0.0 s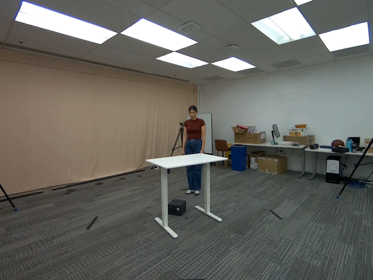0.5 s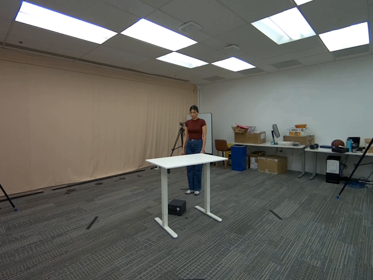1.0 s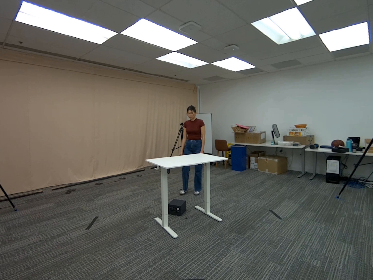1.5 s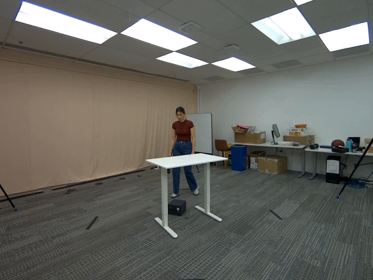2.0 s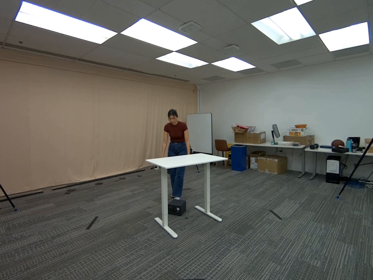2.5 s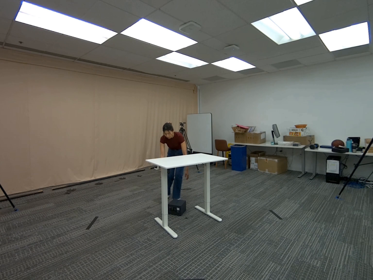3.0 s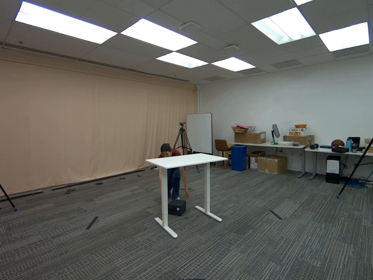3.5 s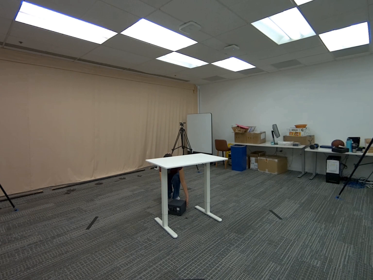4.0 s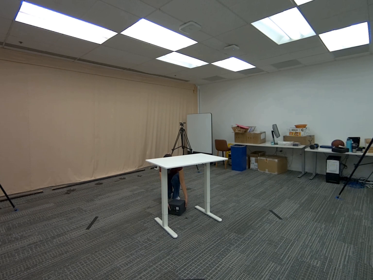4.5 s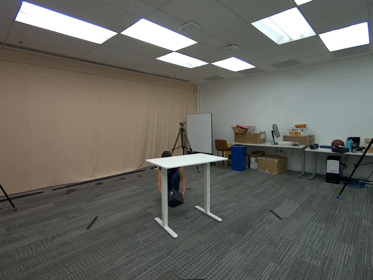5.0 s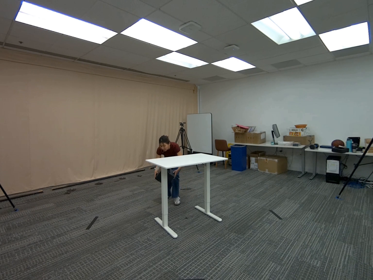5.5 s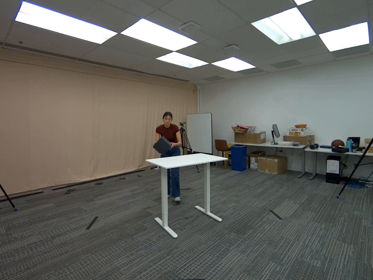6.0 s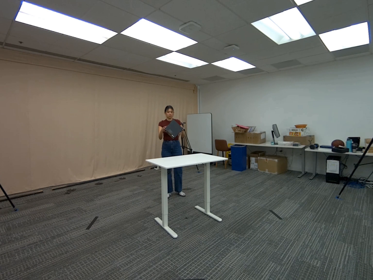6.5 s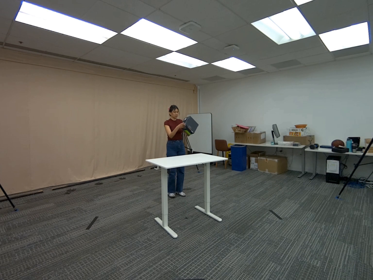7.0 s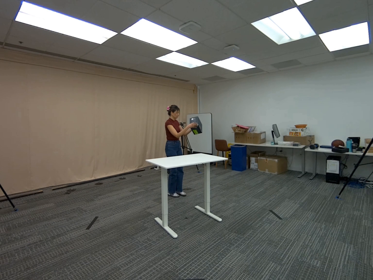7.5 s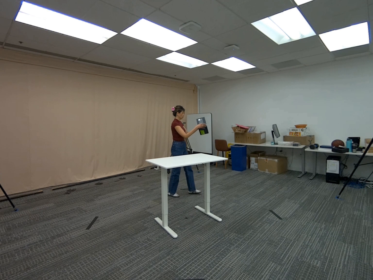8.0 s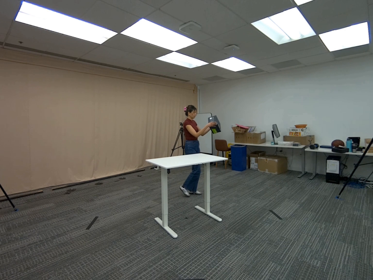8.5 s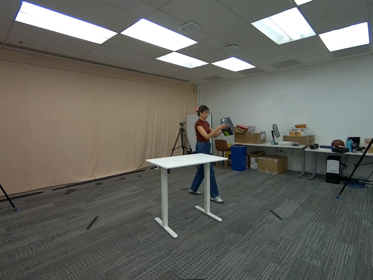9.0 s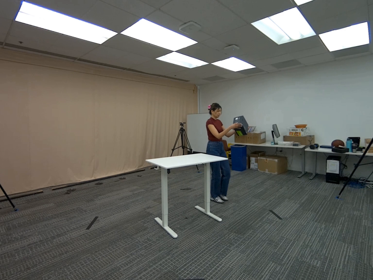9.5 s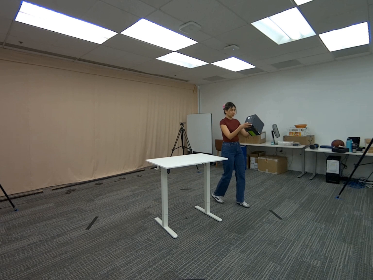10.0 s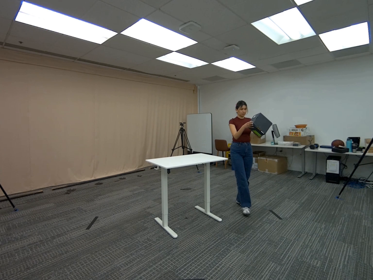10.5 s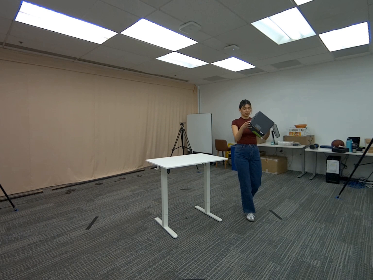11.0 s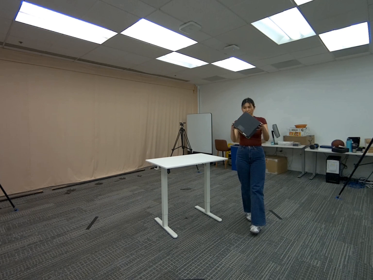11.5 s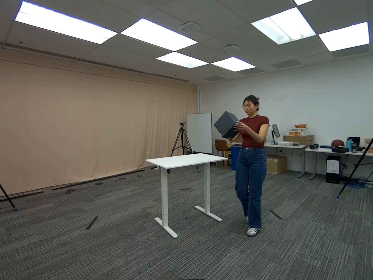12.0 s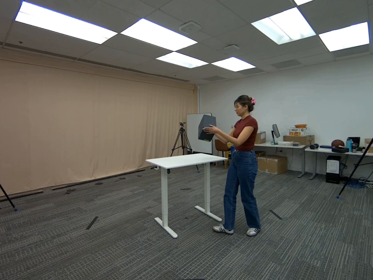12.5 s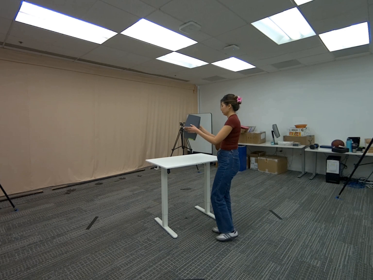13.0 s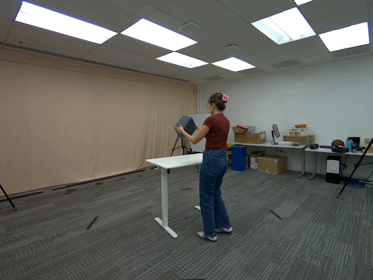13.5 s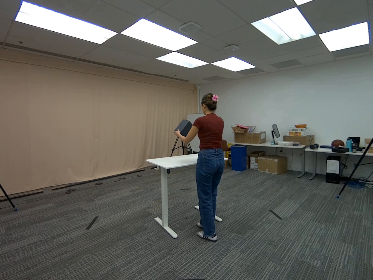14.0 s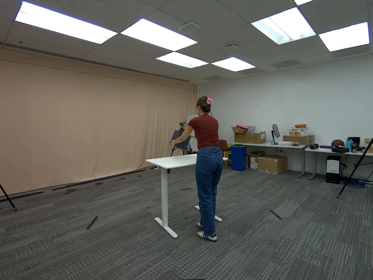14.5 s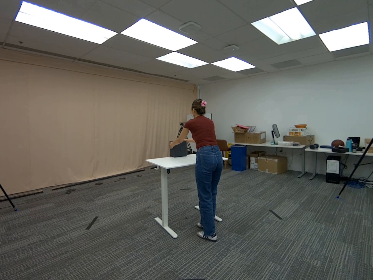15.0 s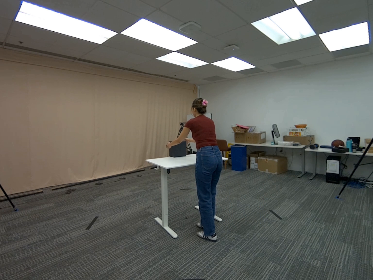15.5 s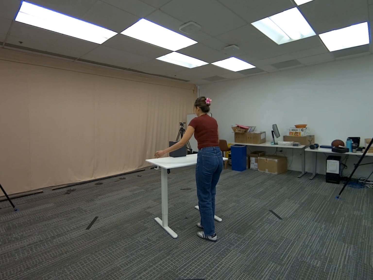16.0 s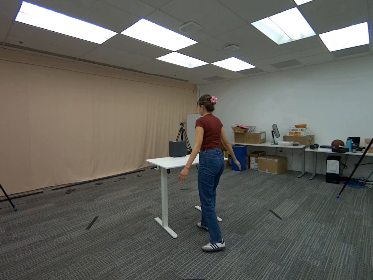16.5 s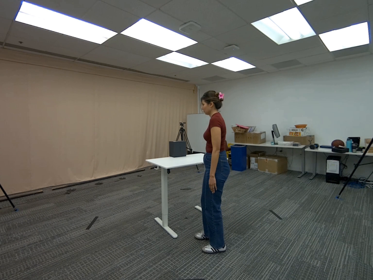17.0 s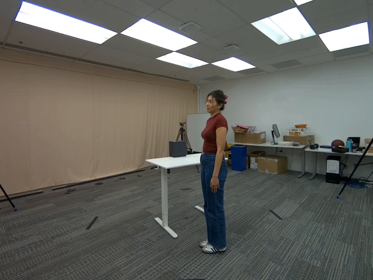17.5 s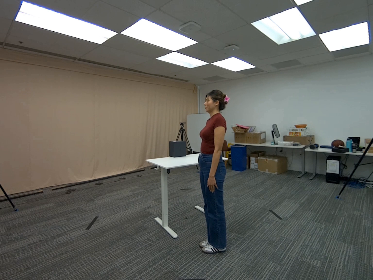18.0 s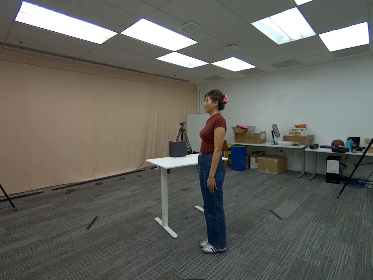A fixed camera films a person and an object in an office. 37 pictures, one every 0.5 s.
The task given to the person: Walk to the box from the ground, pick up the box with both hands, and place it on the white desk.
